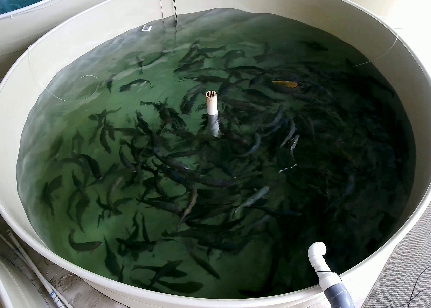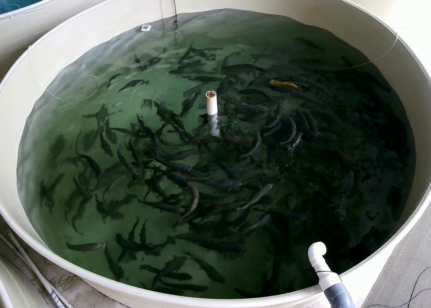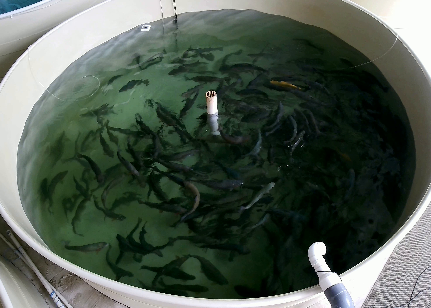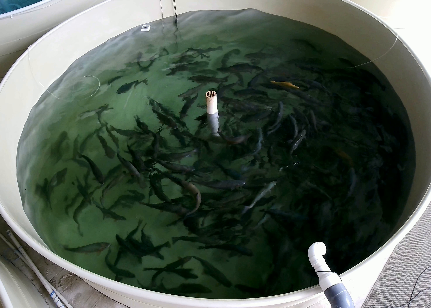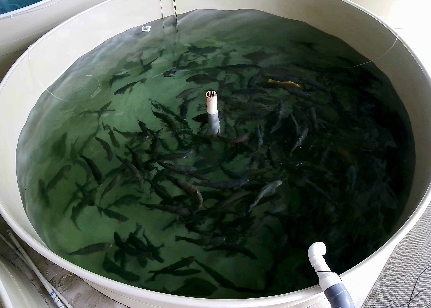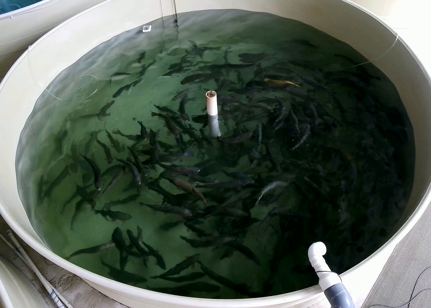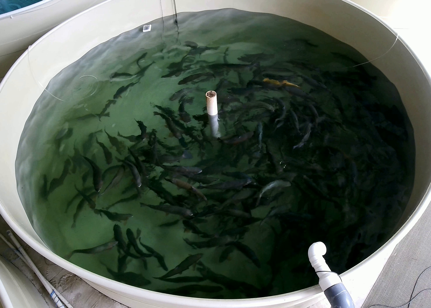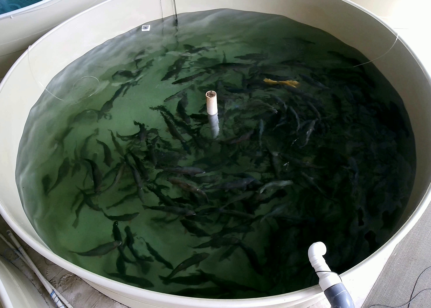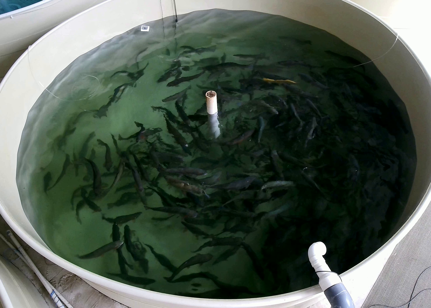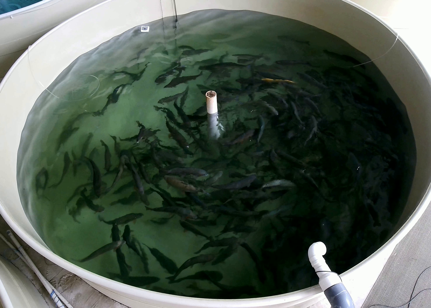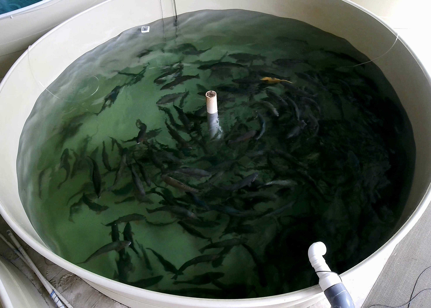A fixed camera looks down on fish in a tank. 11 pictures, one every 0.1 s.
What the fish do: Foraging.
